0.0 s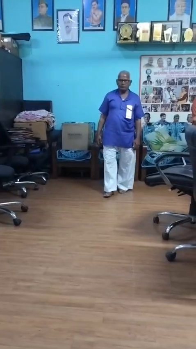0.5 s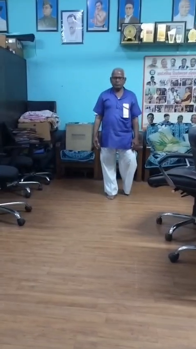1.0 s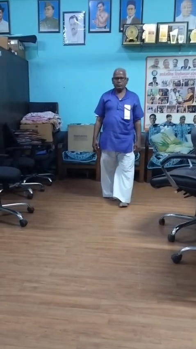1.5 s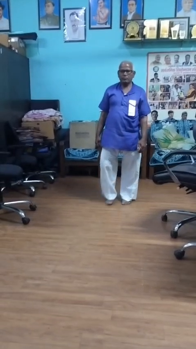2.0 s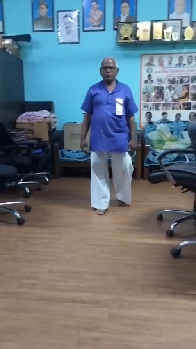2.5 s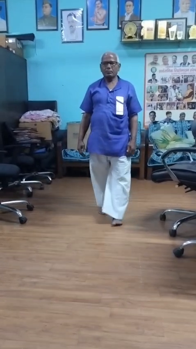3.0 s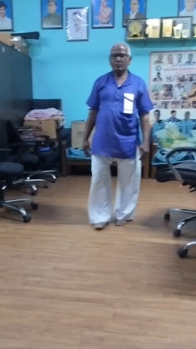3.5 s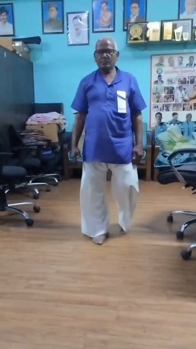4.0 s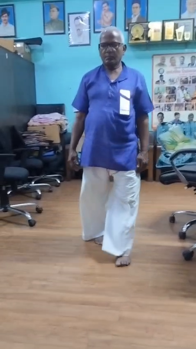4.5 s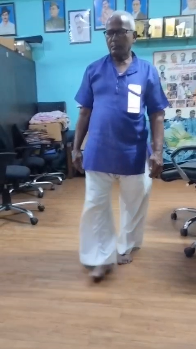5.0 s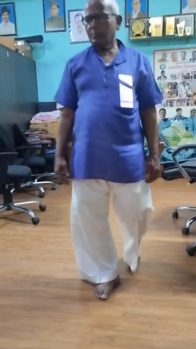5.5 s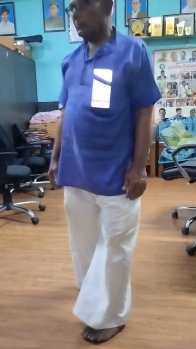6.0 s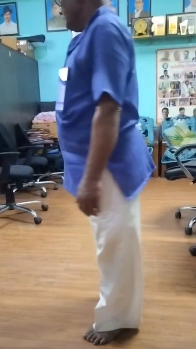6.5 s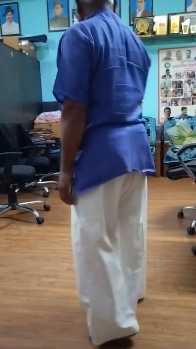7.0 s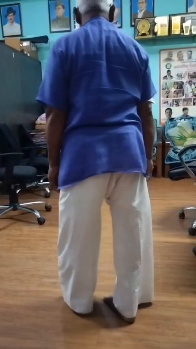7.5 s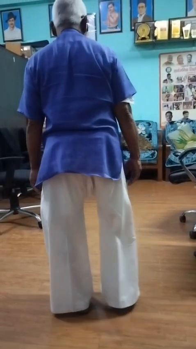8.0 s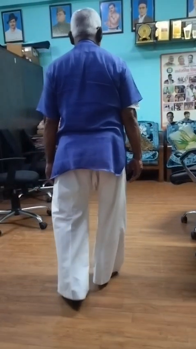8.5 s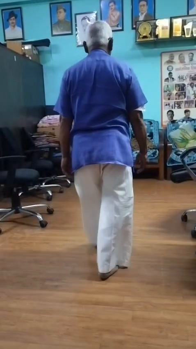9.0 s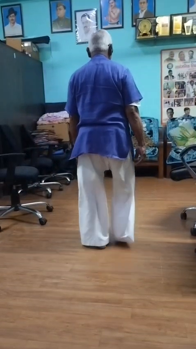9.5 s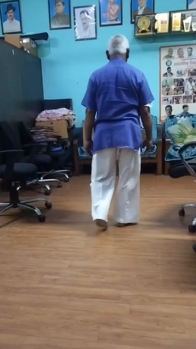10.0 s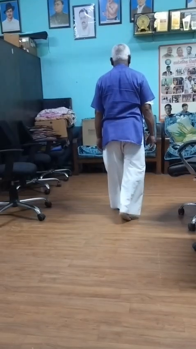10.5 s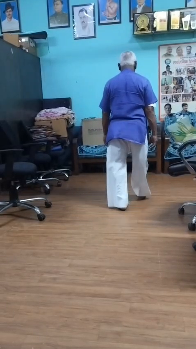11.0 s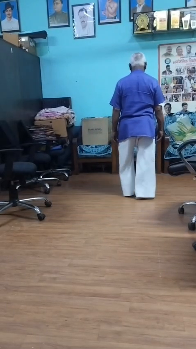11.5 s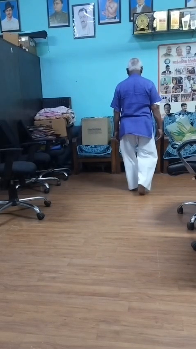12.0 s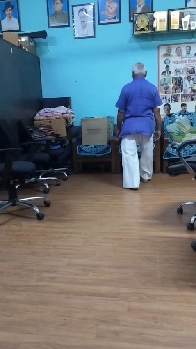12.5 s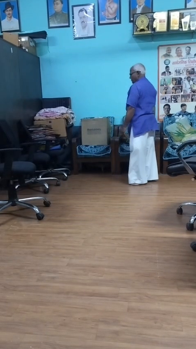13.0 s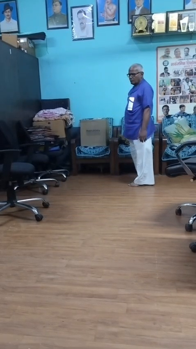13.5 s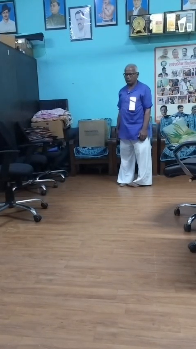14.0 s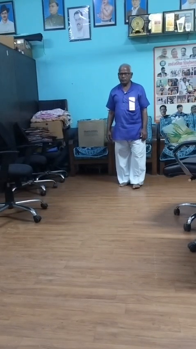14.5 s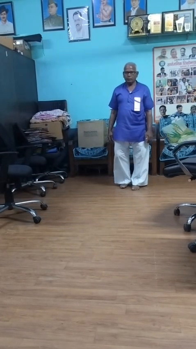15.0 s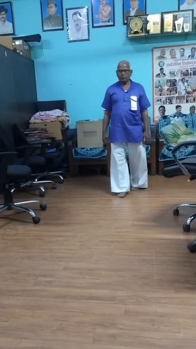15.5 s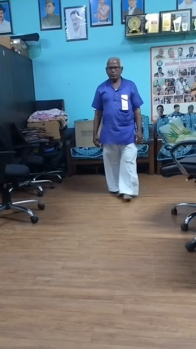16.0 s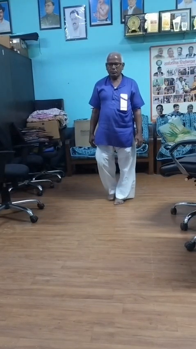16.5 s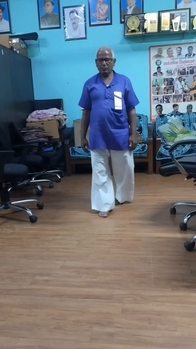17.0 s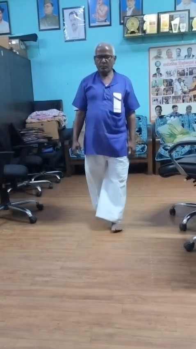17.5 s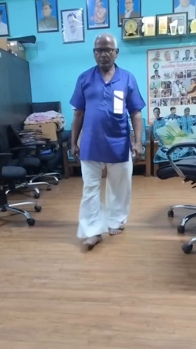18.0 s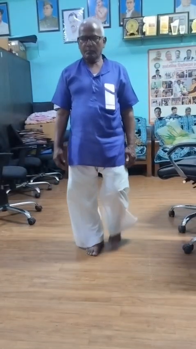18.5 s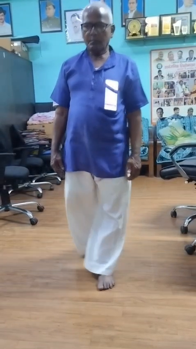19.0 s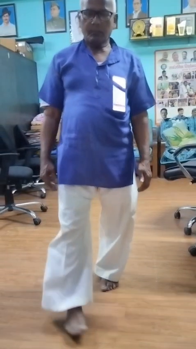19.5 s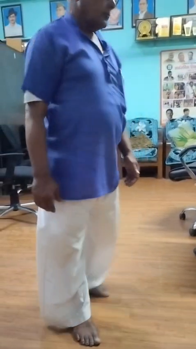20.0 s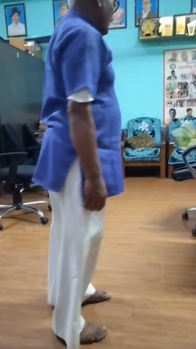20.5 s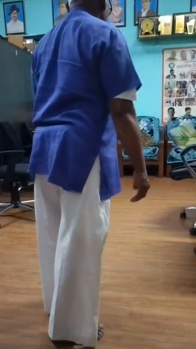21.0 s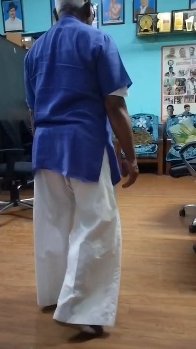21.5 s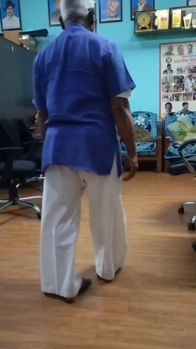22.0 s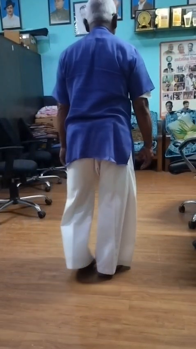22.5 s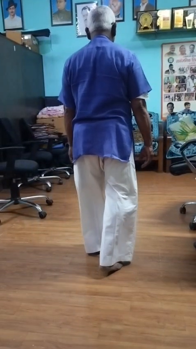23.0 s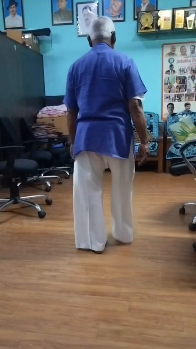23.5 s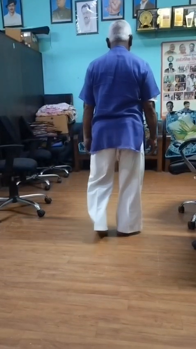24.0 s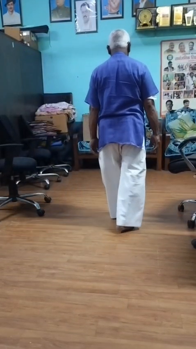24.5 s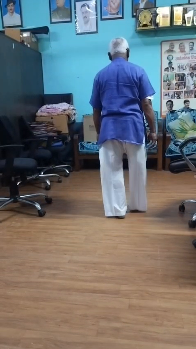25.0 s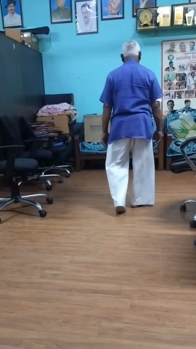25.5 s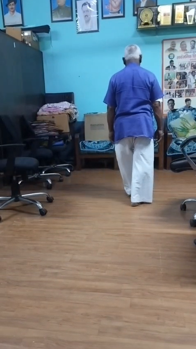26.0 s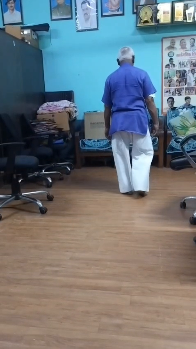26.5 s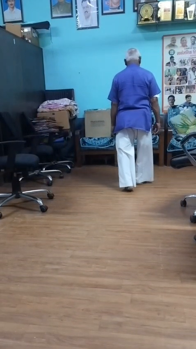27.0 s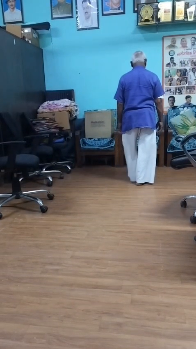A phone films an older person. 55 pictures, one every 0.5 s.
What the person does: Walking.
